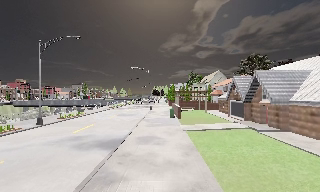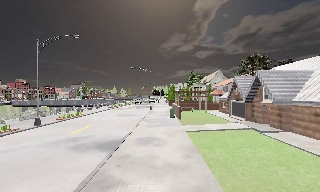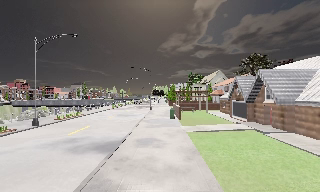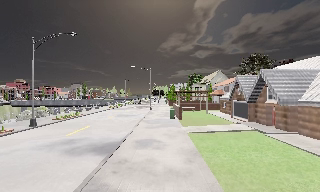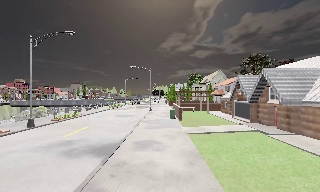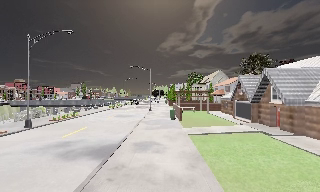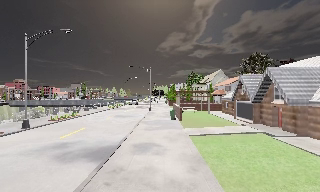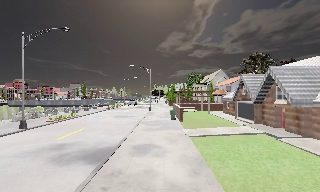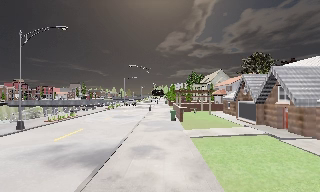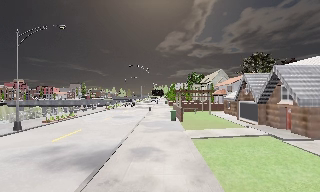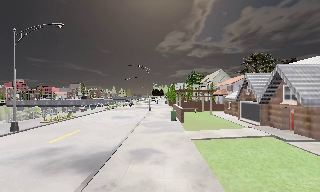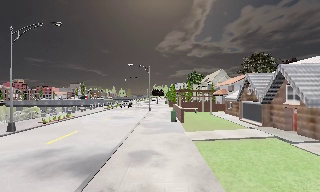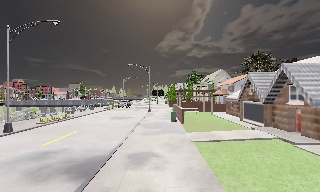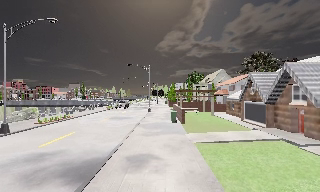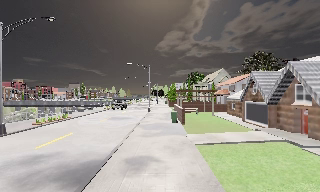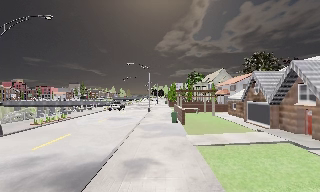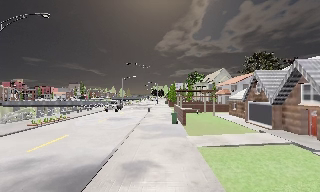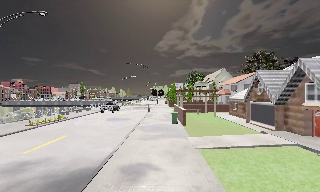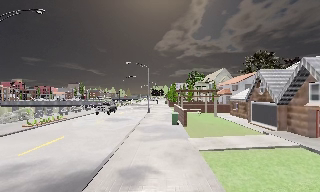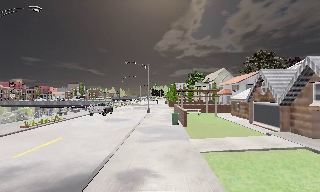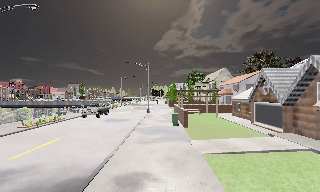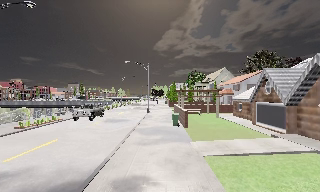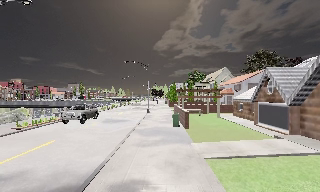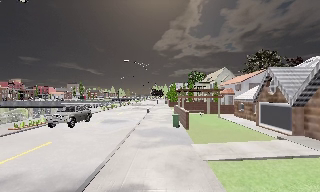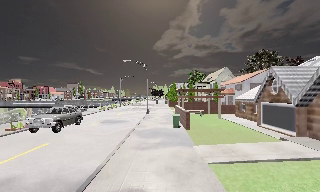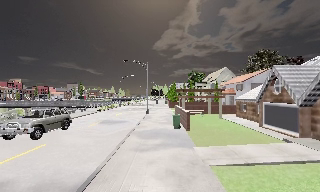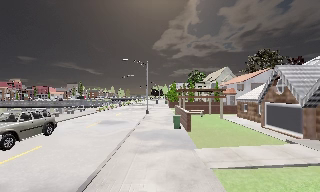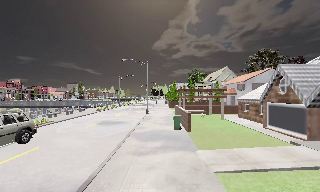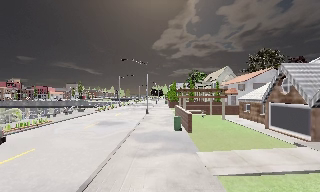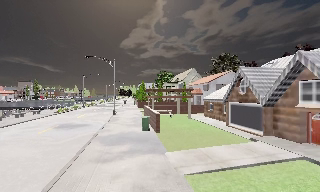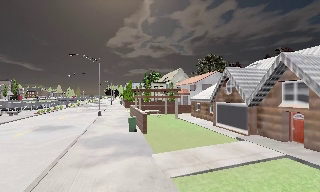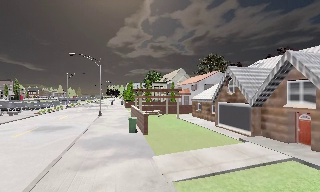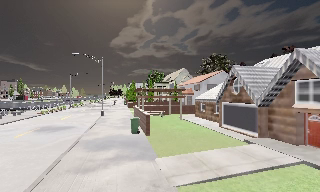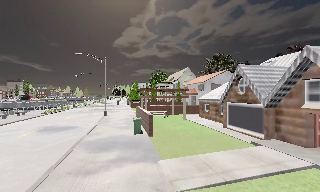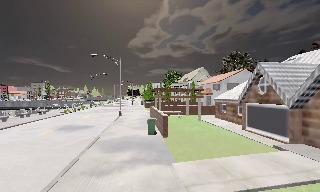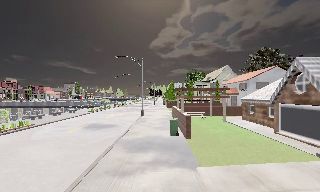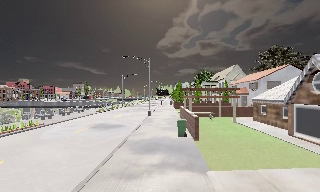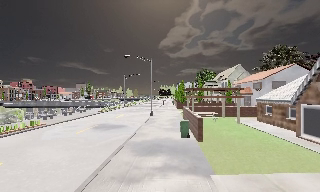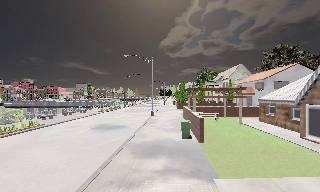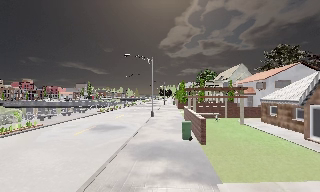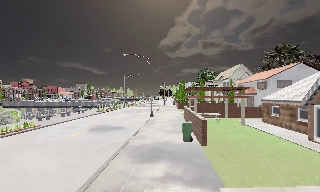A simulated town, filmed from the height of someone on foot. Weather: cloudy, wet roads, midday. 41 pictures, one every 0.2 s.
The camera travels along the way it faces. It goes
forward.
0.0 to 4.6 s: The camera travels forward, about 5 m, so what stands in front looms larger.
4.6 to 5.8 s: The scene slides to the left, as the camera pans about 10 degrees to its right. It travels forward, about 1.5 m, so what stands in front looms larger.
5.8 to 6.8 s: The camera travels forward, about 1 m, so what stands in front looms larger.
6.8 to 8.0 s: The camera pans to its left, which is counterclockwise from overhead, by about 10 degrees. It travels forward, about 1.5 m, so what stands in front looms larger.
The film runs forward here.
